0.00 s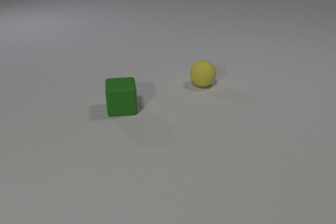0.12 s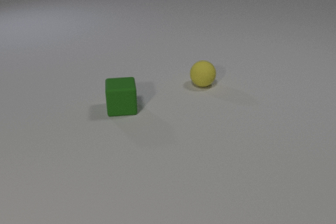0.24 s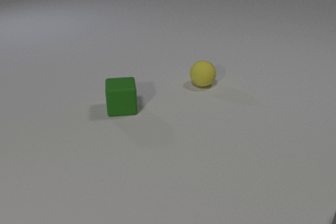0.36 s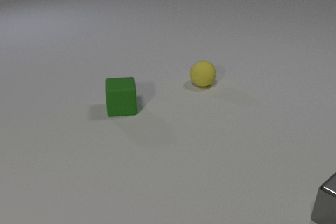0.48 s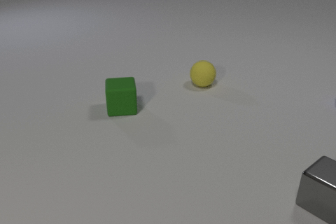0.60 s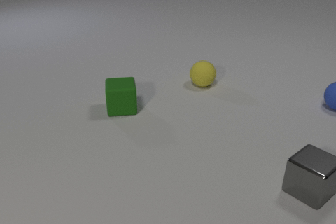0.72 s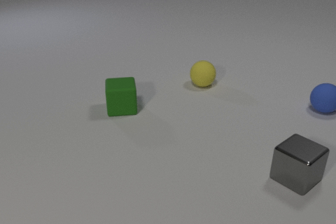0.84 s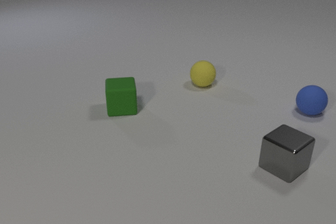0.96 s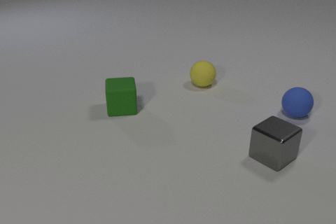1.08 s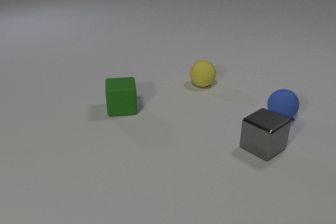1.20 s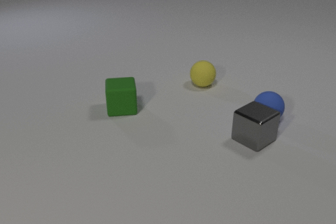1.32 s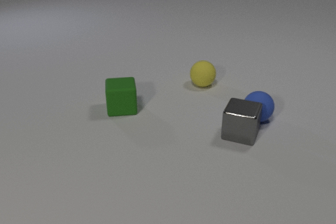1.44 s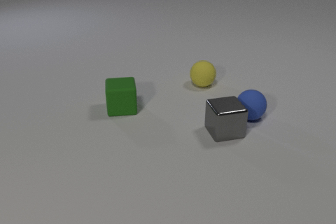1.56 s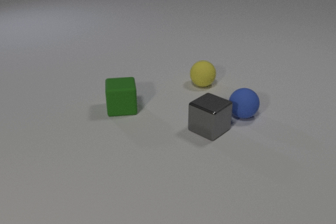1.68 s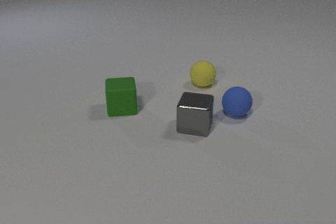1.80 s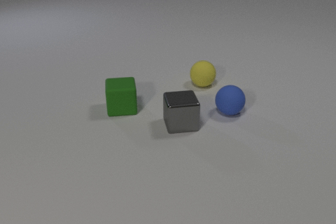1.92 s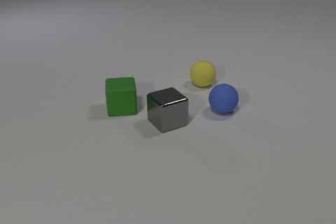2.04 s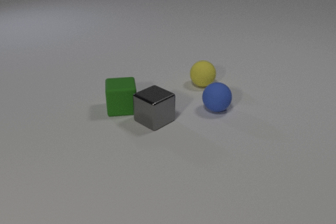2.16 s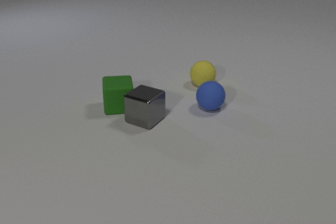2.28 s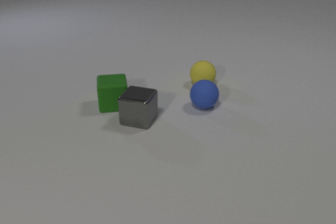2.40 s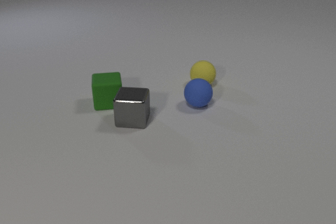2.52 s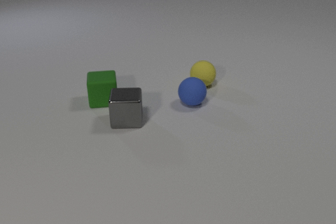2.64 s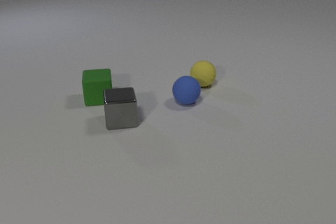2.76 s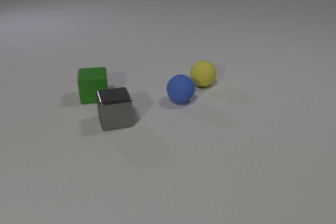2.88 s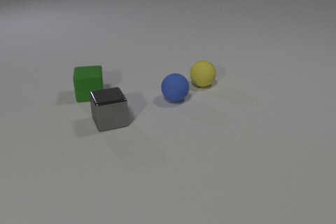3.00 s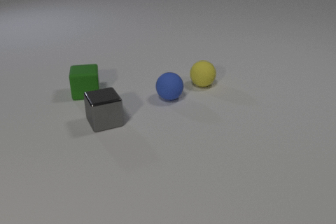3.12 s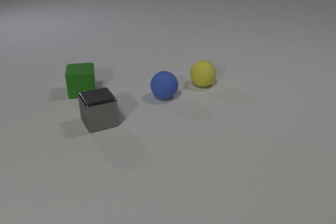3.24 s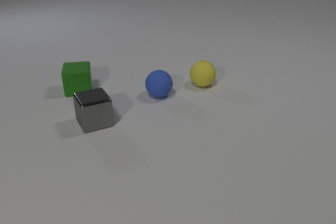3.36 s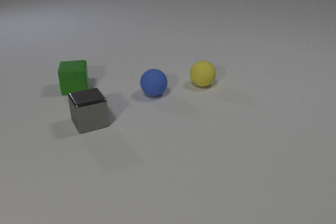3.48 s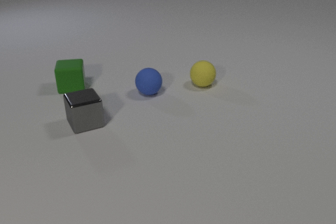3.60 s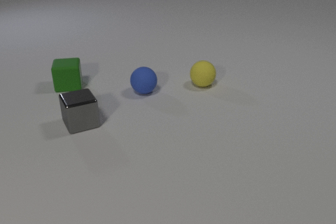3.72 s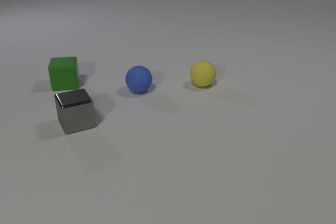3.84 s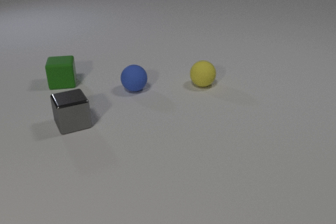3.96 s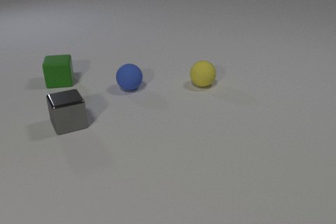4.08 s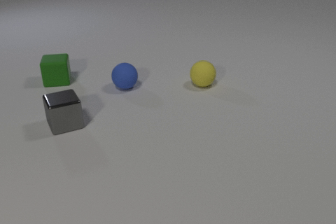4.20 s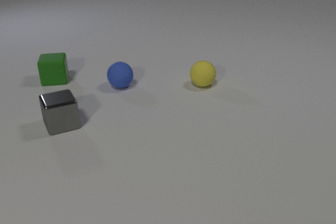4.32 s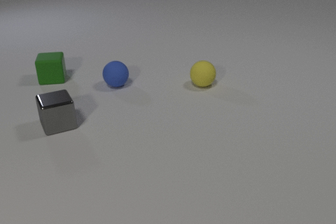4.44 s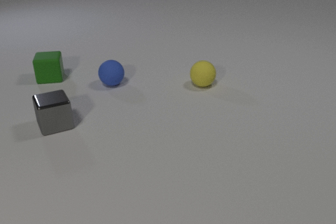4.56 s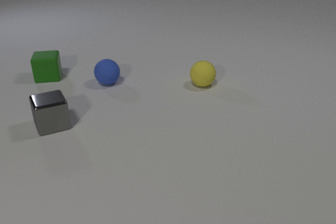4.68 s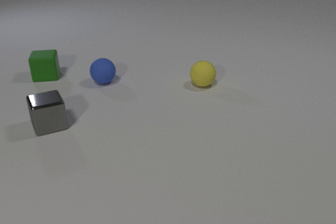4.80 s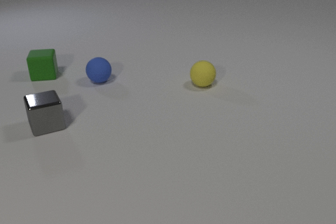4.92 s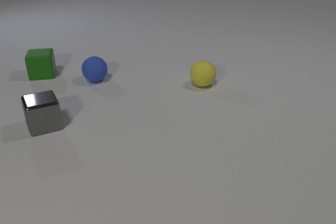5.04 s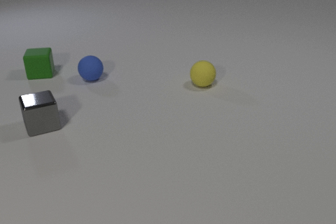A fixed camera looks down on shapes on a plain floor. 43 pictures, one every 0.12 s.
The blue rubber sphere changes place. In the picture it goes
to the left.
The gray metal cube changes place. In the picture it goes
to the left.
0.00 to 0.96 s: The gray metal cube comes in at the right edge, slides away from the camera and to the left. The blue rubber sphere comes in at the right edge, rolls to the left and toward the camera.
0.96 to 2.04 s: The gray metal cube slides to the left and away from the camera. The blue rubber sphere rolls to the left. The gray metal cube and the blue rubber sphere collide.
2.04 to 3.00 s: The gray metal cube slides to the left. The blue rubber sphere rolls to the left and away from the camera. The green rubber cube slides away from the camera and to the left. The gray metal cube and the green rubber cube collide.
3.00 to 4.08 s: The gray metal cube slides to the left. The blue rubber sphere rolls to the left and away from the camera. The green rubber cube slides away from the camera and to the left.
4.08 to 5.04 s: The gray metal cube slides to the left. The blue rubber sphere rolls to the left and away from the camera. The green rubber cube slides away from the camera and to the left.
How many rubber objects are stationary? 1.
How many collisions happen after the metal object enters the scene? 2.
Are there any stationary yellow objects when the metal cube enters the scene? yes.
